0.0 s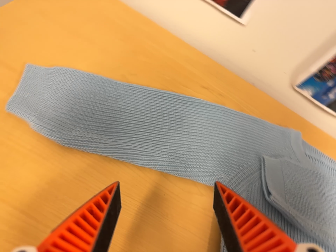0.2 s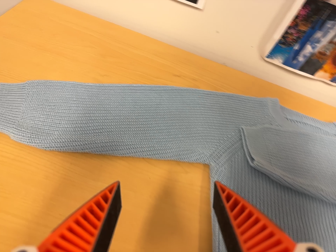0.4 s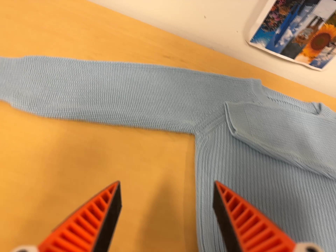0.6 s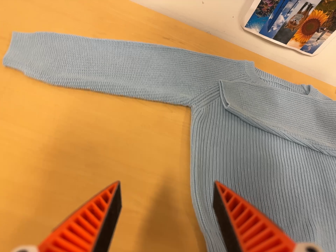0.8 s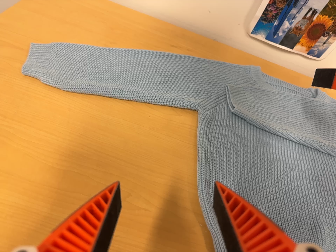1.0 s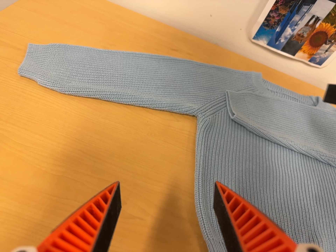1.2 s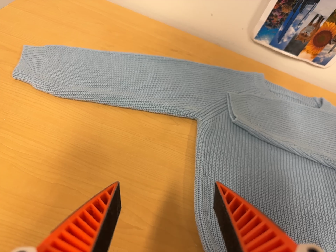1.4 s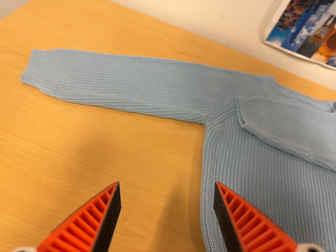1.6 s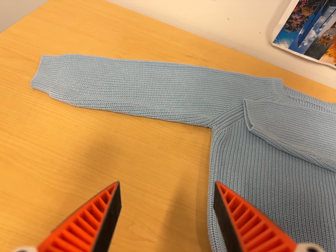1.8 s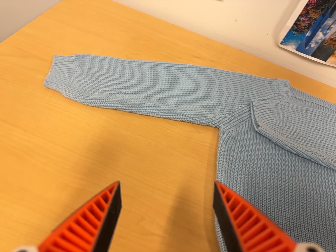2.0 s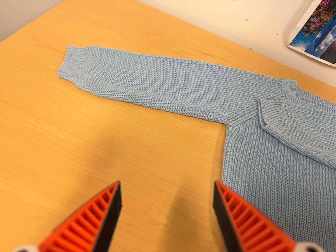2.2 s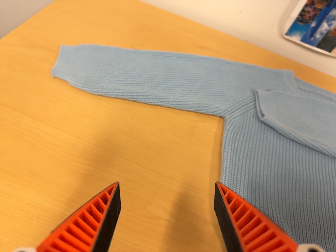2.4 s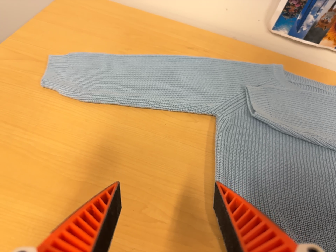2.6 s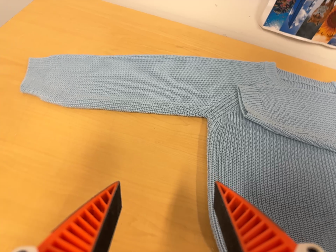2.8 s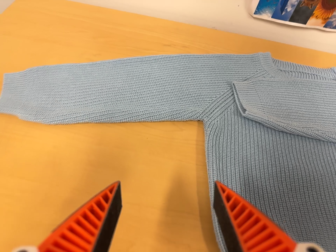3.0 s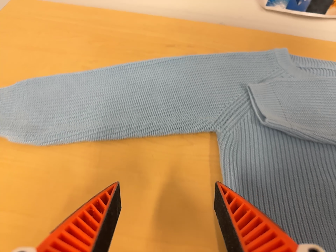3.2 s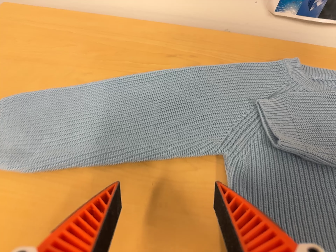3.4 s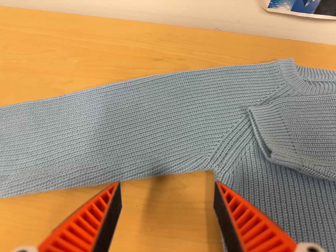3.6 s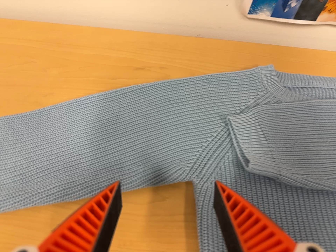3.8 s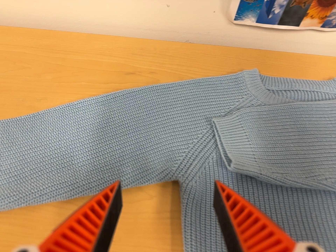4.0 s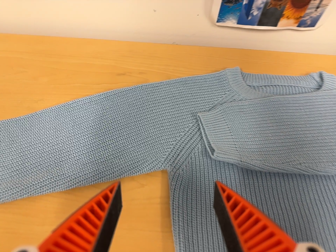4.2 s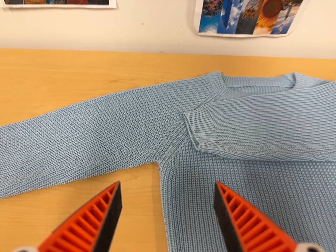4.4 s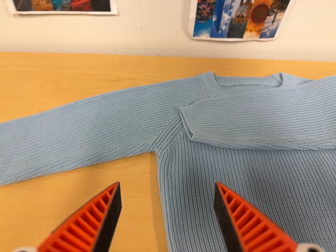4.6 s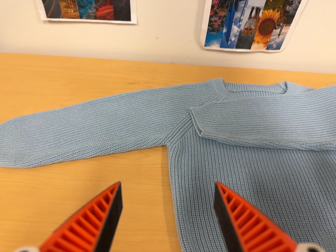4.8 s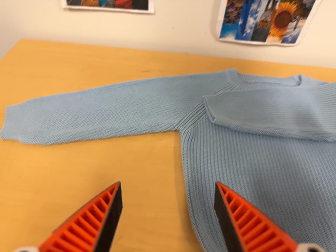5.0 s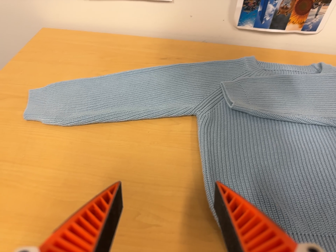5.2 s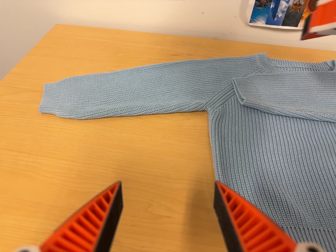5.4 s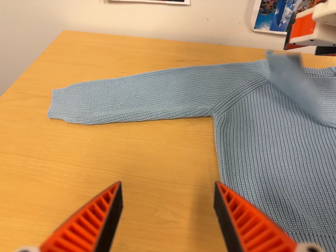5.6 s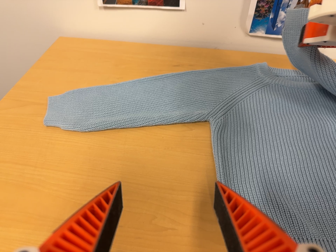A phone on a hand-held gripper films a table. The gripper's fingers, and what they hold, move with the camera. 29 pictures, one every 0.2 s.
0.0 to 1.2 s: The camera travels toward the bottom of its view, backward and to its right, about 14 cm, so close, fixed things drift upward. It rolls about its line of sight by about 10 degrees, and the scene rotates counterclockwise.
1.2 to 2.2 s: The camera shifts only a little, or ends up much as it began.
2.2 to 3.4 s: The camera travels forward and toward the top of its view, about 20 cm, so what stands in front looms larger. It rolls about its line of sight by about 15 degrees, and the scene rotates counterclockwise.
3.4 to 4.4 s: The camera travels backward and to its right, about 16 cm, so what stands in front gets smaller.
4.4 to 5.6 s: The camera travels toward the bottom of its view and backward, about 10 cm.
The film runs backward here.
